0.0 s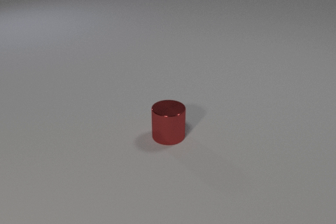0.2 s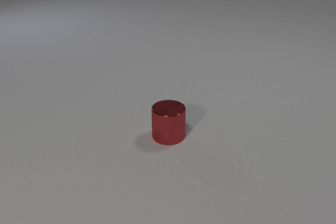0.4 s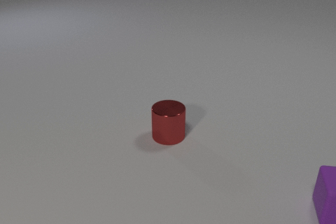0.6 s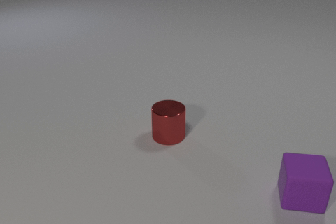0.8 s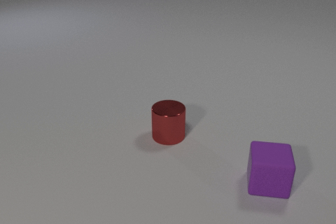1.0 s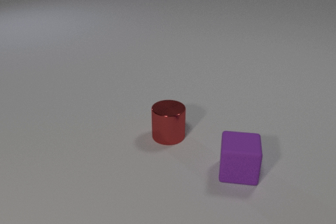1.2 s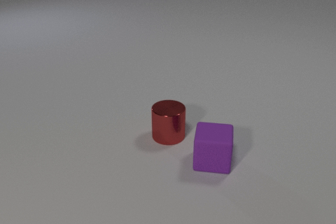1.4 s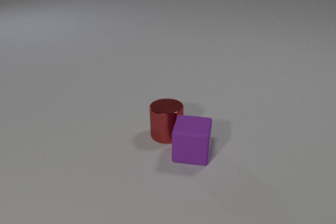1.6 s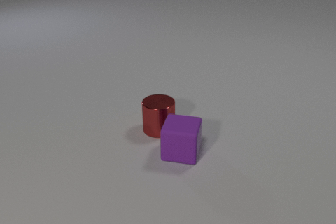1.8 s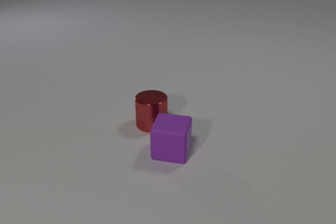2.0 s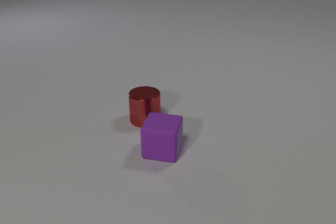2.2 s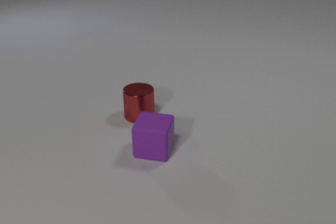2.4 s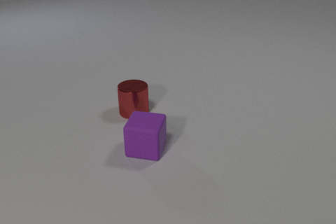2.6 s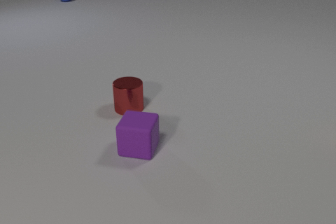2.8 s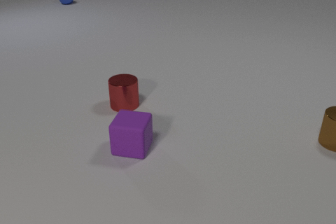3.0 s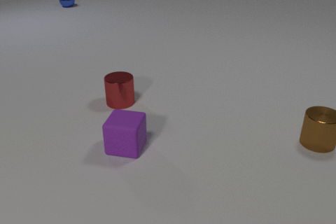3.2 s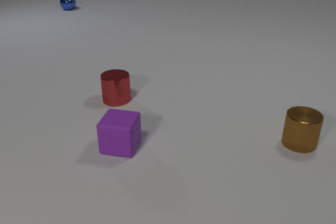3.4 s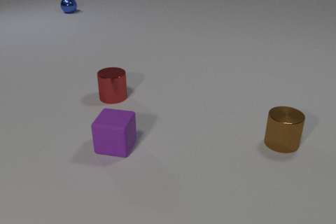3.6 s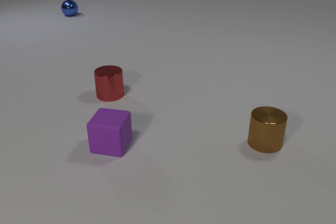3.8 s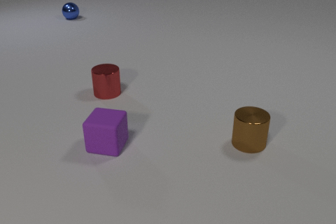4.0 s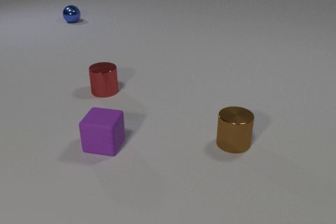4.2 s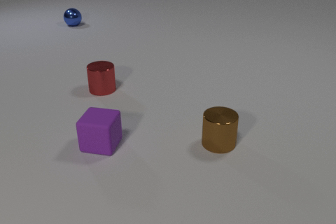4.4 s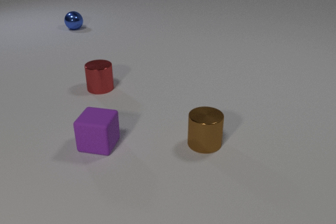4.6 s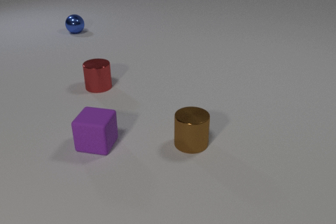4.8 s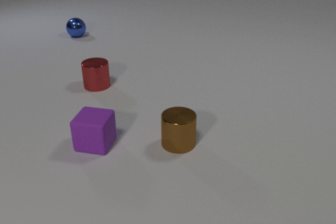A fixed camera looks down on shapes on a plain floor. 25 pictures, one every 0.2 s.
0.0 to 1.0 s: The purple rubber cube comes in at the right edge, slides to the left.
1.0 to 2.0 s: The purple rubber cube slides to the left. The red metal cylinder slides away from the camera and to the left. The purple rubber cube and the red metal cylinder collide.
2.0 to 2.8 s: The purple rubber cube slides to the left. The red metal cylinder slides away from the camera and to the left. The brown metal cylinder comes in at the right edge, slides to the left and toward the camera. The blue metal sphere comes in at the top edge, rolls toward the camera.
2.8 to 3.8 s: The purple rubber cube slides to the left. The red metal cylinder slides away from the camera and to the left. The brown metal cylinder slides to the left. The blue metal sphere rolls toward the camera.
3.8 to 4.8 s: The purple rubber cube slides to the left. The red metal cylinder slides away from the camera and to the left. The brown metal cylinder slides to the left. The blue metal sphere rolls toward the camera.
How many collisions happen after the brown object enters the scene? 0.
What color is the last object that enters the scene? brown.
What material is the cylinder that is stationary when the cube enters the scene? metal.
